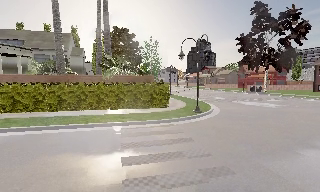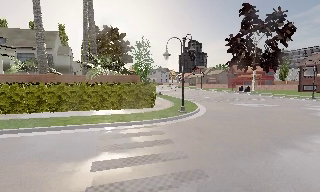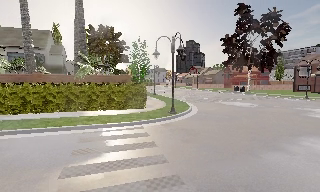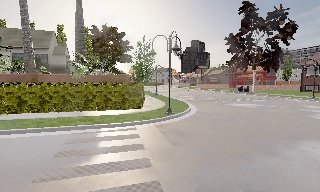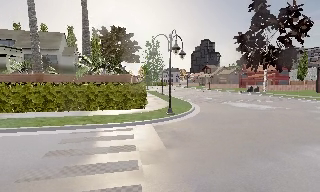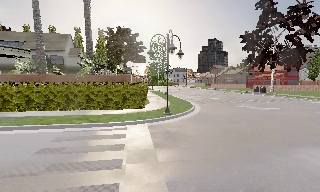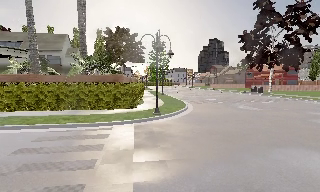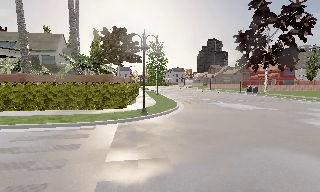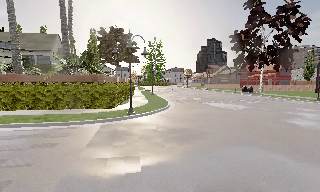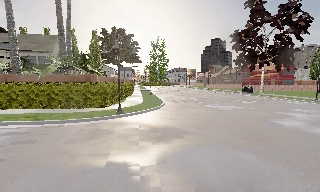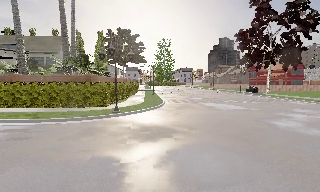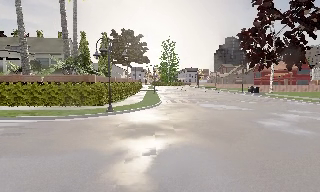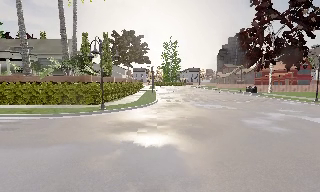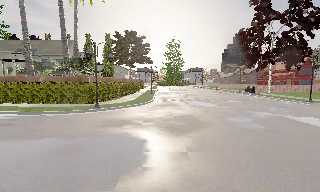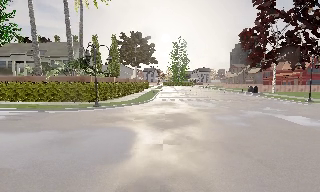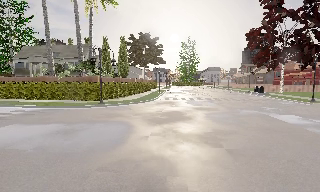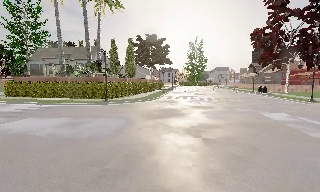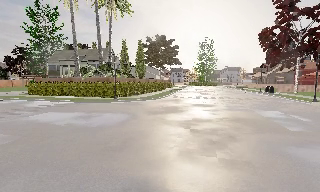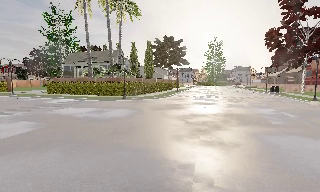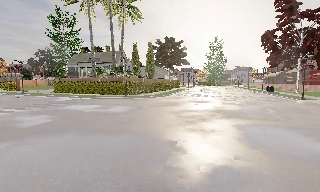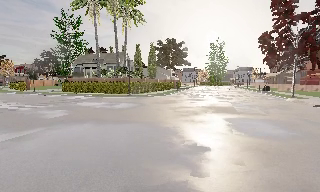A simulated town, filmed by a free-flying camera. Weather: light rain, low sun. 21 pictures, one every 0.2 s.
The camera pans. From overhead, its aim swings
counterclockwise.
0.0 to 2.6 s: The camera pans to its left, which is counterclockwise from overhead, by about 15 degrees. It travels to its right, about 9 m, so close, fixed things drift to the left. It gains speed.
2.6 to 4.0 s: The camera pans to its left, which is counterclockwise from overhead, by about 20 degrees. It travels backward and to its right, about 9 m, so what stands in front gets smaller.
The film runs backward here.
